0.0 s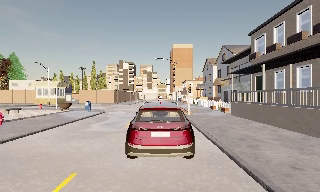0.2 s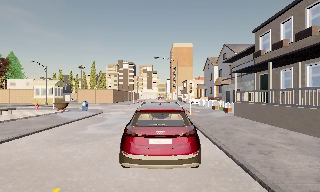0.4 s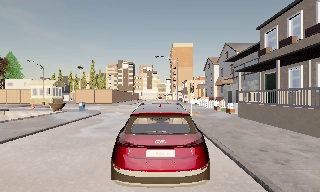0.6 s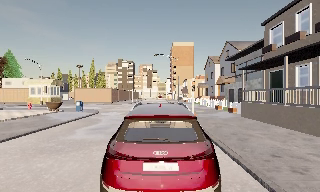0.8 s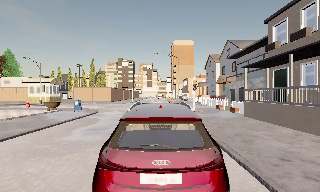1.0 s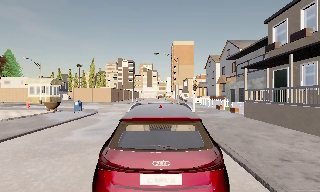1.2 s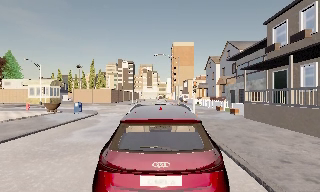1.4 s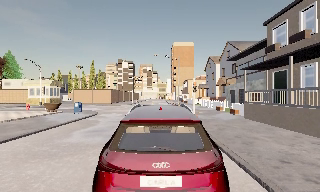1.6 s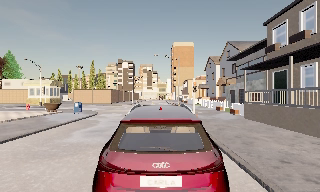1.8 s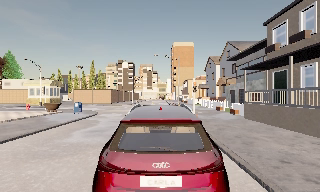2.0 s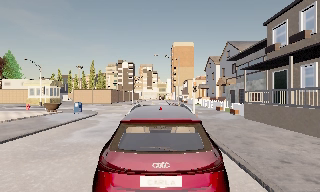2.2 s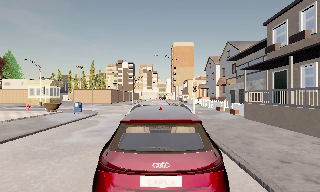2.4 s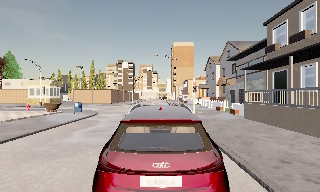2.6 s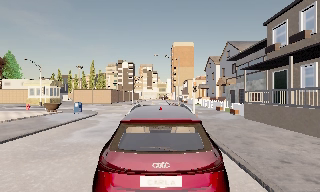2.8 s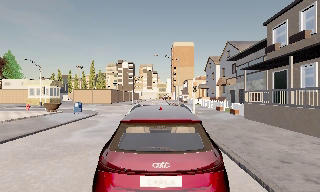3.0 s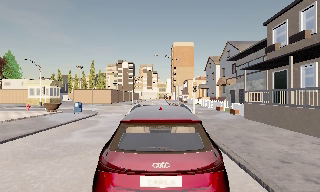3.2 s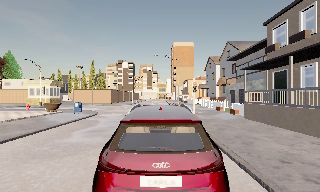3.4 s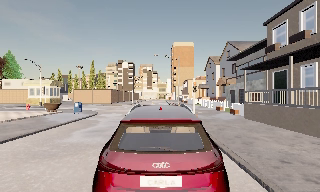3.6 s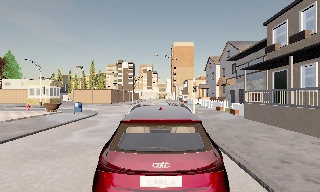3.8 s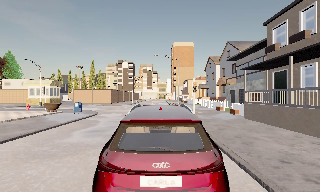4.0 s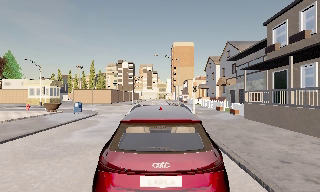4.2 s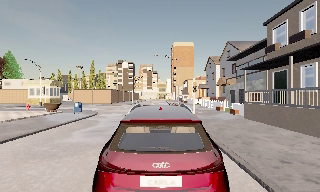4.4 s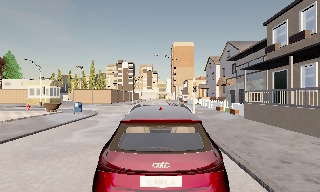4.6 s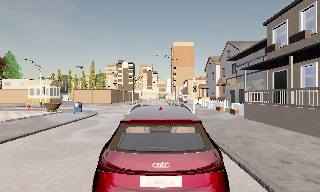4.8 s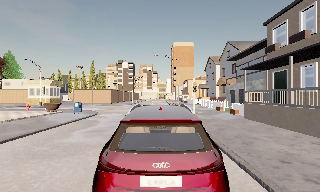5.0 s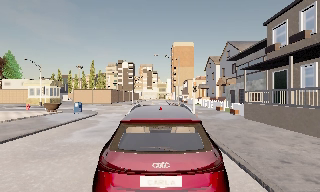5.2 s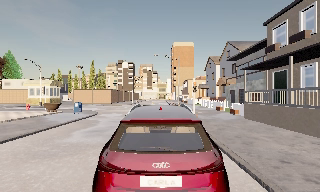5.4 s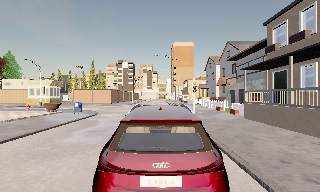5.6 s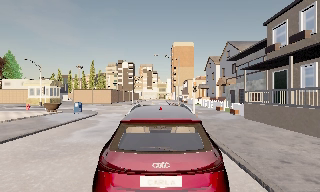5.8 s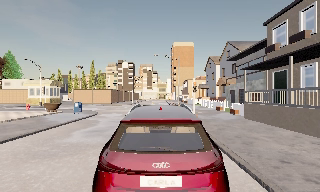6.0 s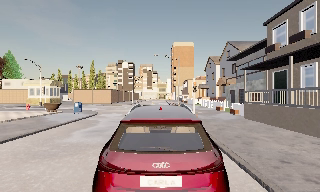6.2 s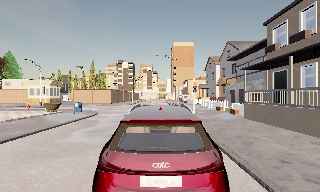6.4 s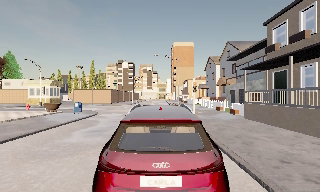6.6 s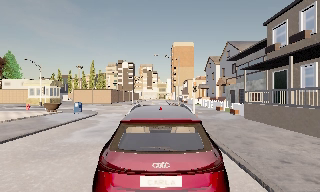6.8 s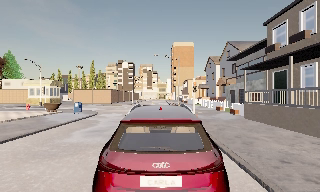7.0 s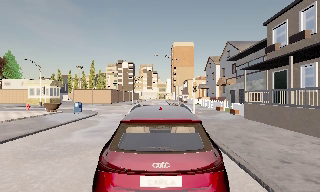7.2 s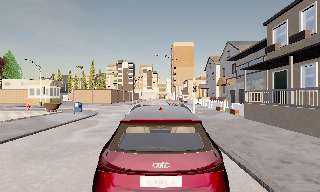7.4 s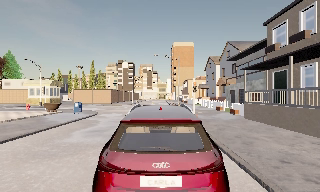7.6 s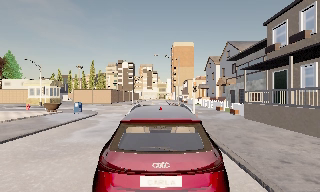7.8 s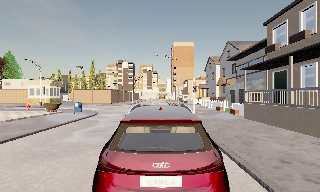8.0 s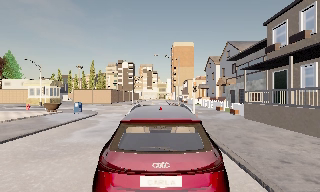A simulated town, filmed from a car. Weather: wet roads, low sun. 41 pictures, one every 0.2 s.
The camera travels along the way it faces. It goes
forward.
0.0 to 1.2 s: The camera travels forward, about 2 m, so what stands in front looms larger. It loses speed.
1.2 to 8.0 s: The camera keeps its place and its aim.
The film runs forward here.
